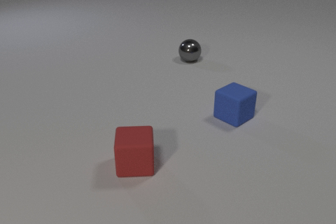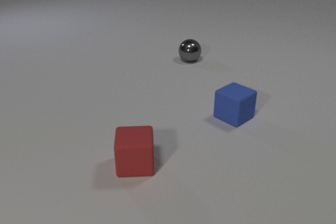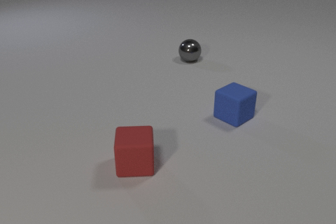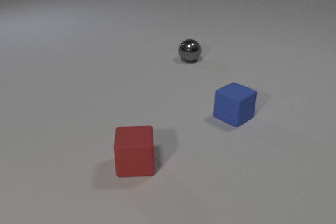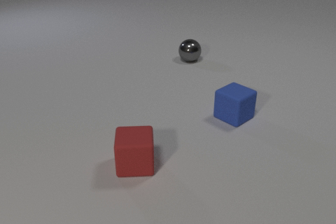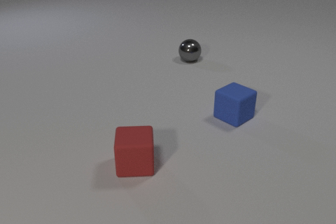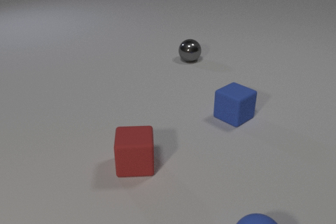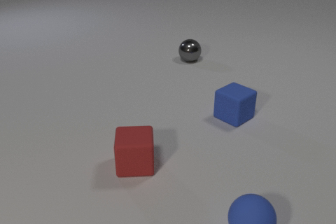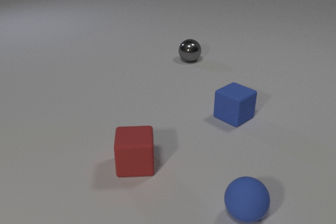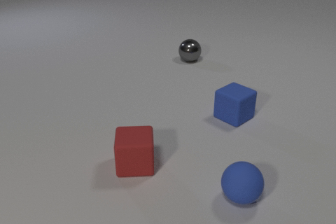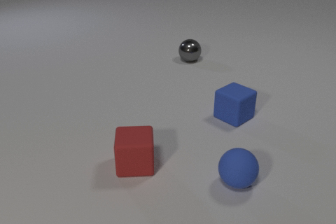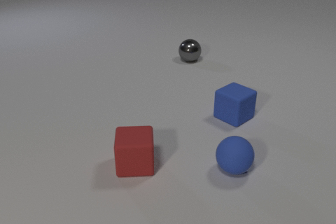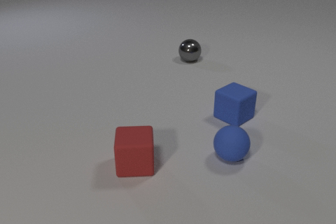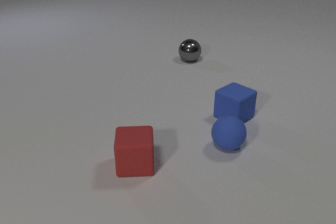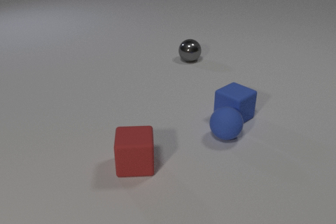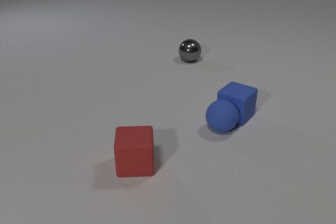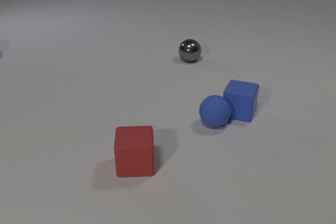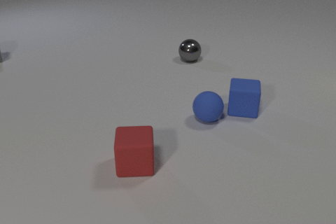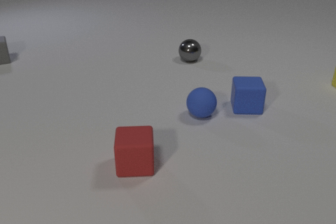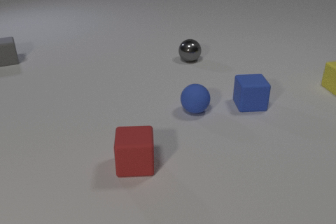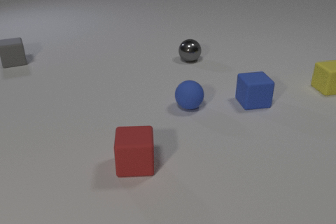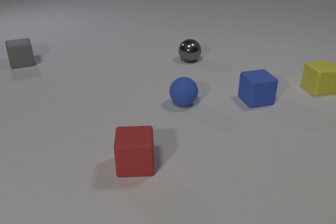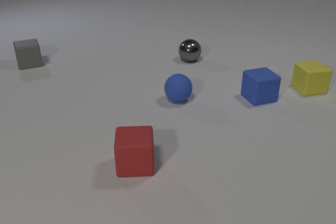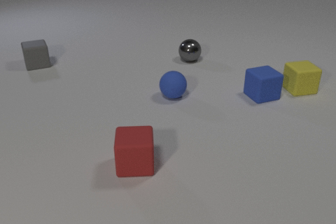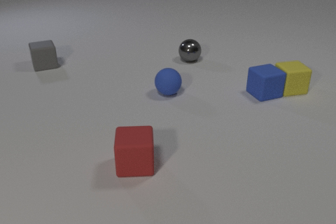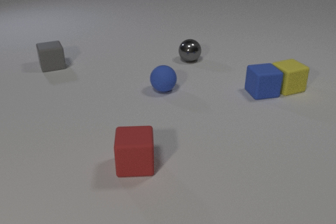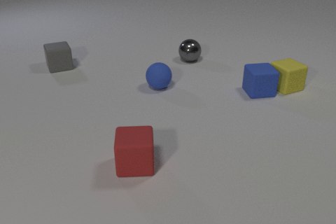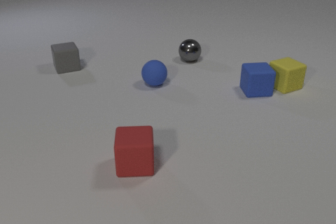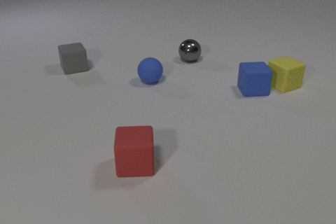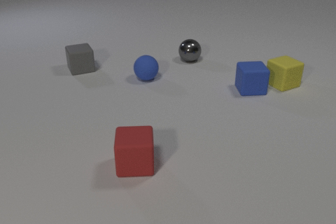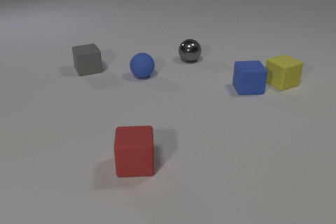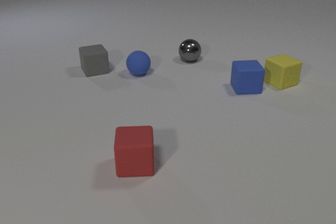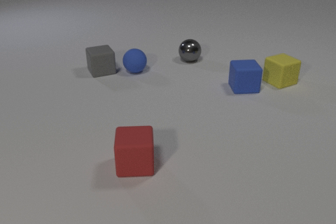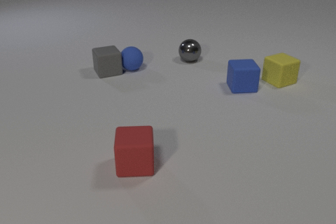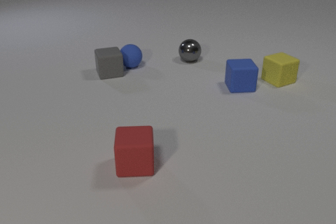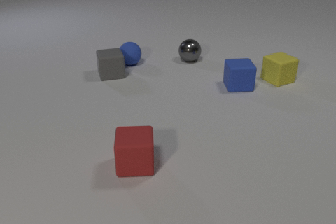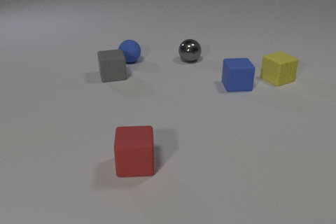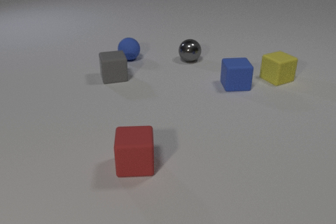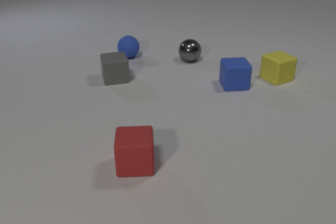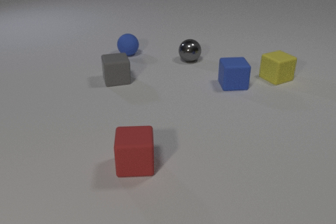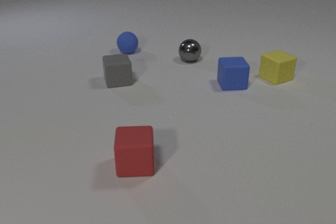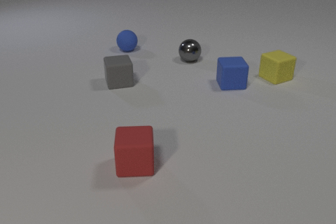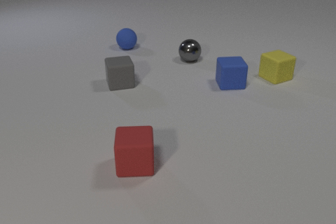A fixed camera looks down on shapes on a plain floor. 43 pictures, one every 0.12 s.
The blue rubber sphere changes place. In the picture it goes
away from the camera.
The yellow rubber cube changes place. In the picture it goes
to the left.
0.00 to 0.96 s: The blue rubber sphere comes in at the bottom edge, rolls away from the camera.
0.96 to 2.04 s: The blue rubber sphere rolls away from the camera. The blue rubber cube slides away from the camera and to the right, spins so that its near face slides to the right, counterclockwise seen from above. The blue rubber sphere and the blue rubber cube collide.
2.04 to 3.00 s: The blue rubber sphere rolls away from the camera and to the left. The blue rubber cube slides away from the camera and to the right, spins so that its near face slides to the right, counterclockwise seen from above. The yellow rubber cube comes in at the right edge, slides to the left. The gray rubber cube slides to the right and toward the camera. The blue rubber cube and the yellow rubber cube collide.
3.00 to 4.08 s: The blue rubber sphere rolls away from the camera and to the left. The blue rubber cube slides to the left and away from the camera. The yellow rubber cube slides away from the camera and to the left. The gray rubber cube slides to the right and toward the camera. The blue rubber sphere and the gray rubber cube collide.
4.08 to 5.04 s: The blue rubber sphere rolls away from the camera. The blue rubber cube slides to the left. The yellow rubber cube slides away from the camera. The gray rubber cube slides toward the camera.
Are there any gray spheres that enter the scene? no.
How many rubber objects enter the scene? 3.
What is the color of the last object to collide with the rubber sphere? gray.
